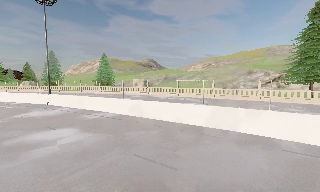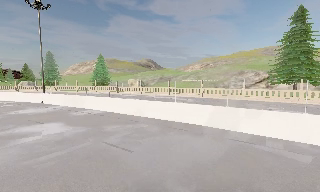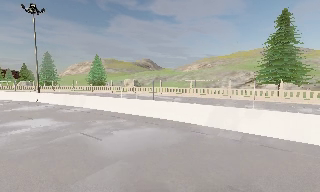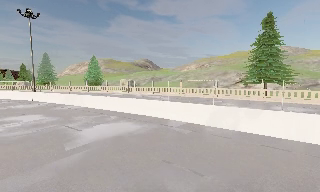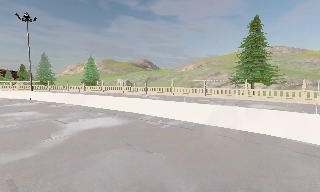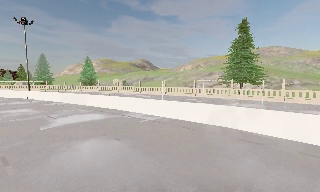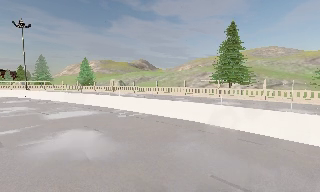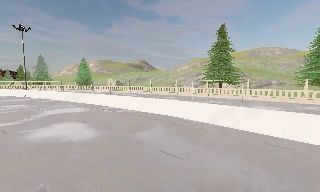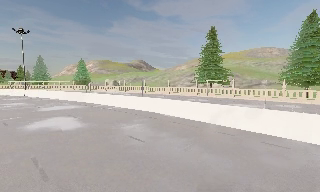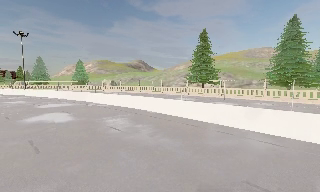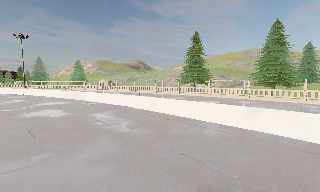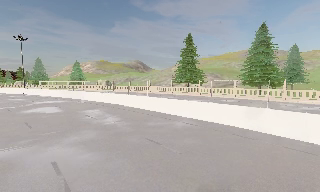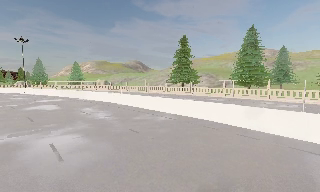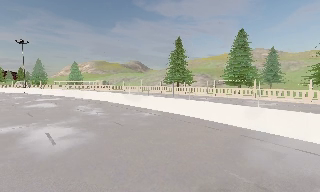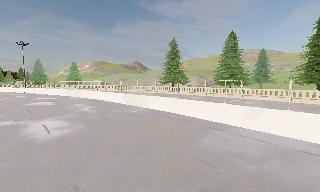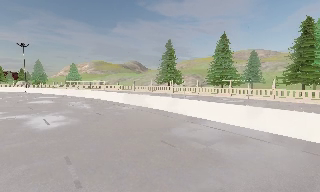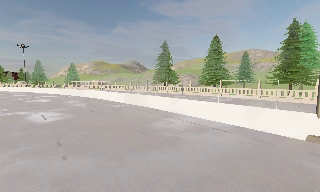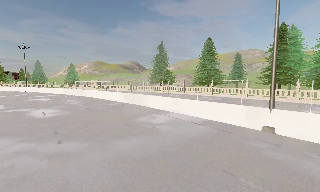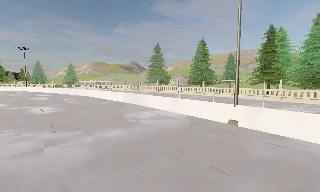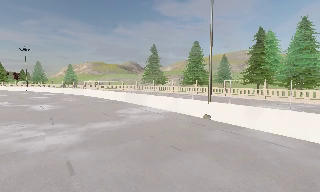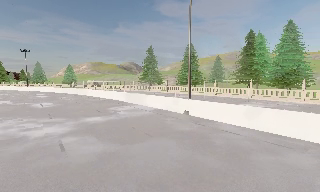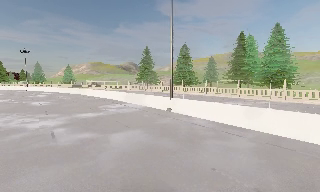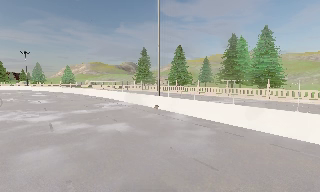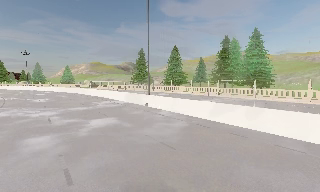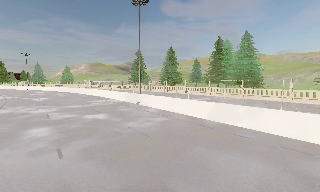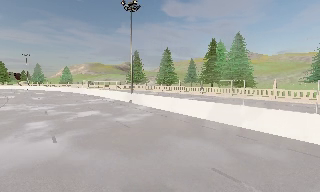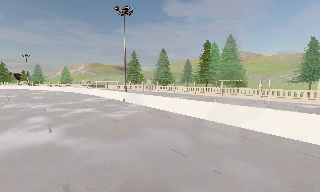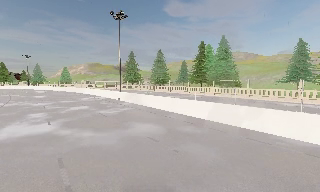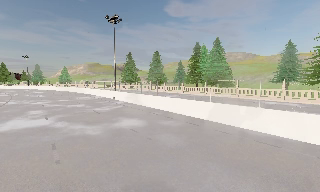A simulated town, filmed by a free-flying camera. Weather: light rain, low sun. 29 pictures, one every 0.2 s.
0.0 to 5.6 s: The camera travels backward and to its right, about 55 m, so what stands in front gets smaller.
The film runs forward here.
